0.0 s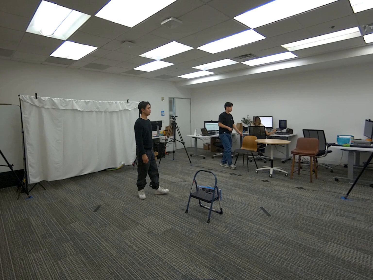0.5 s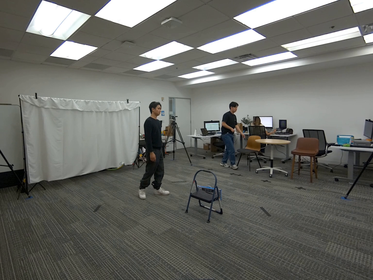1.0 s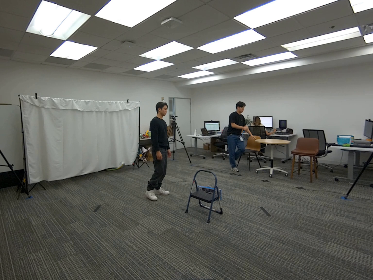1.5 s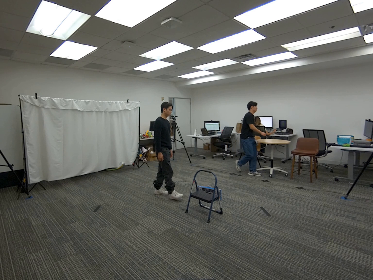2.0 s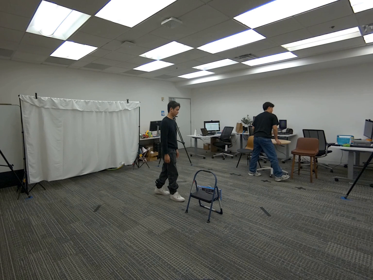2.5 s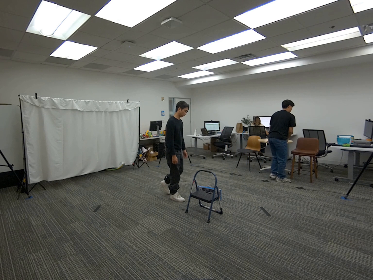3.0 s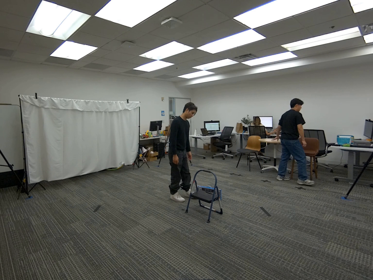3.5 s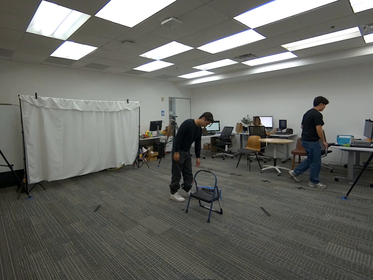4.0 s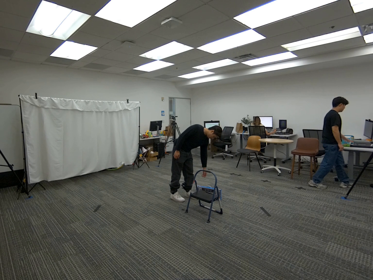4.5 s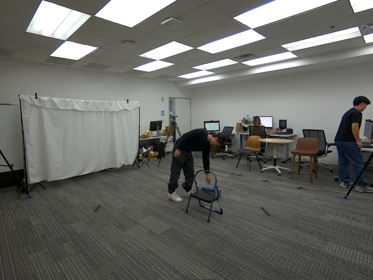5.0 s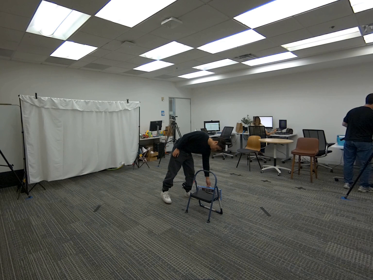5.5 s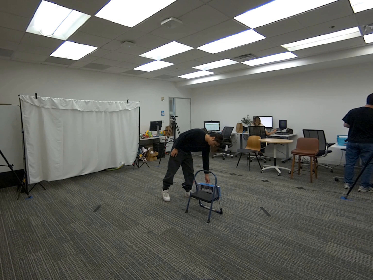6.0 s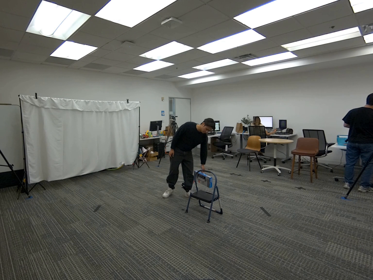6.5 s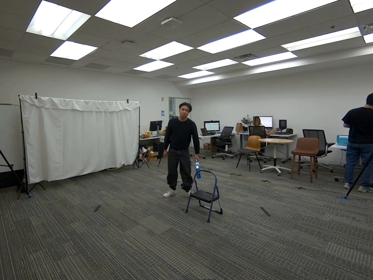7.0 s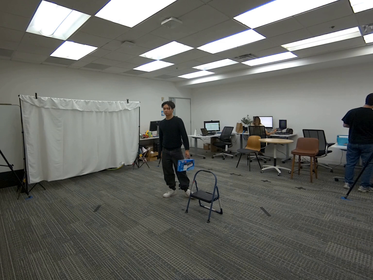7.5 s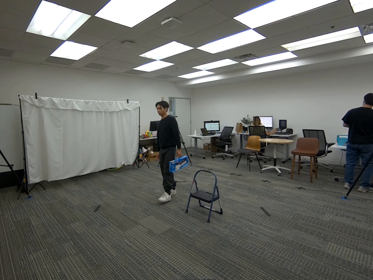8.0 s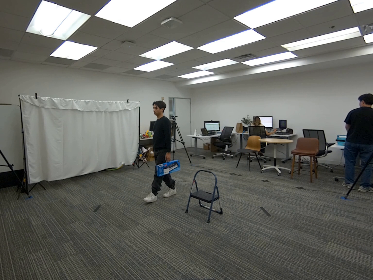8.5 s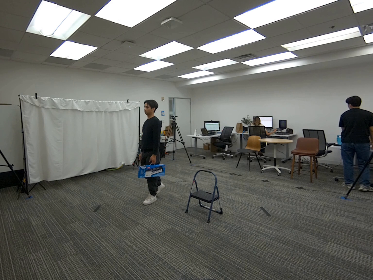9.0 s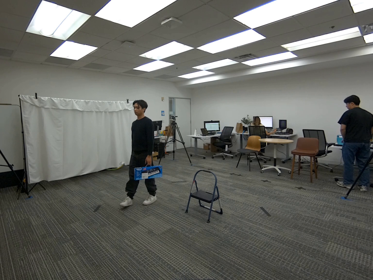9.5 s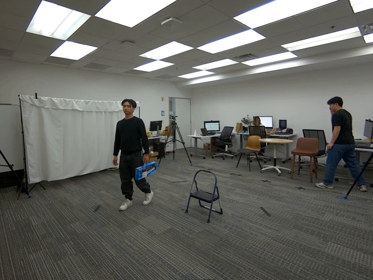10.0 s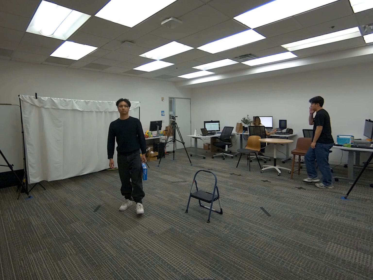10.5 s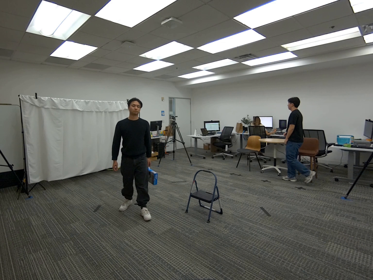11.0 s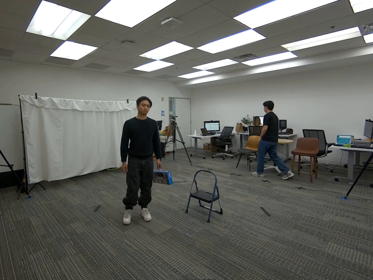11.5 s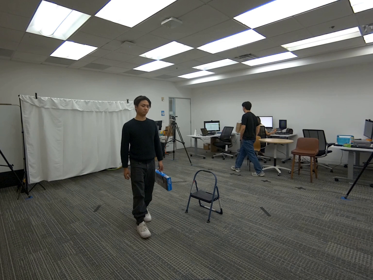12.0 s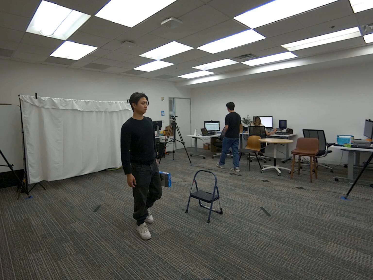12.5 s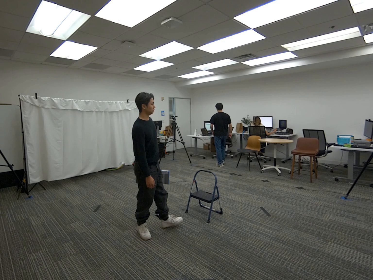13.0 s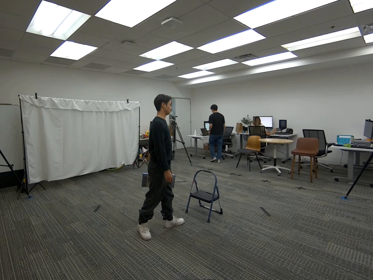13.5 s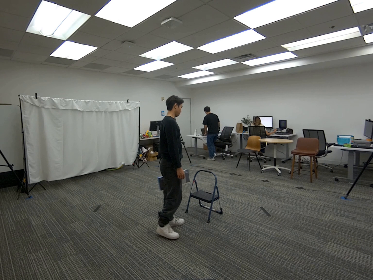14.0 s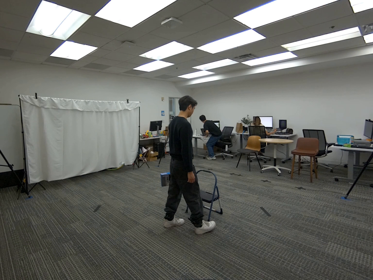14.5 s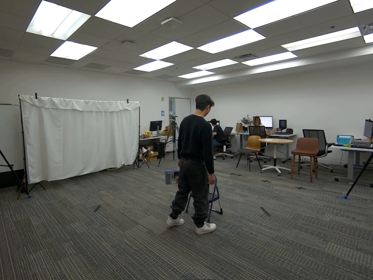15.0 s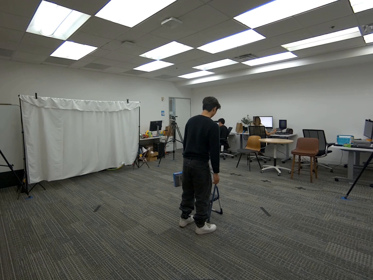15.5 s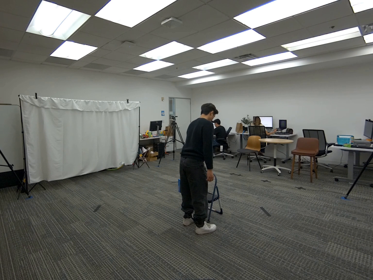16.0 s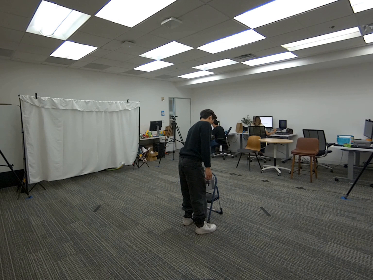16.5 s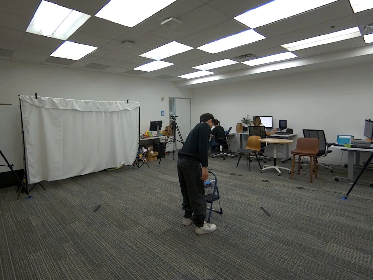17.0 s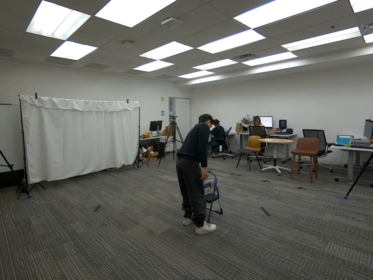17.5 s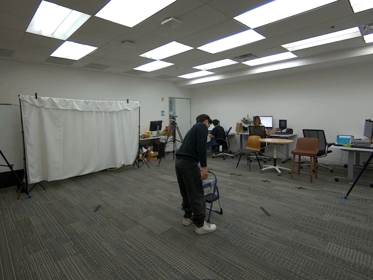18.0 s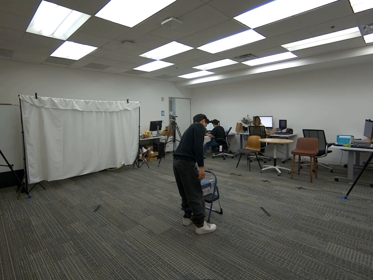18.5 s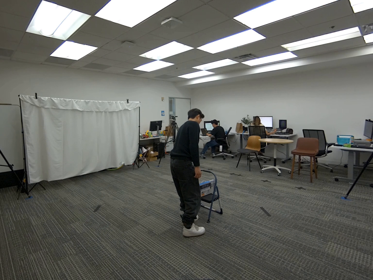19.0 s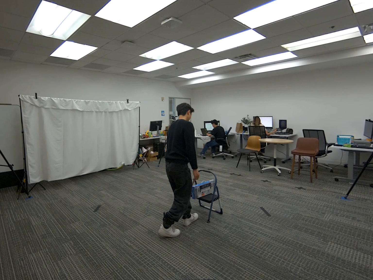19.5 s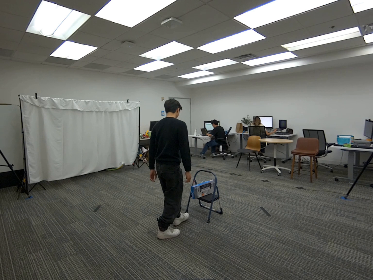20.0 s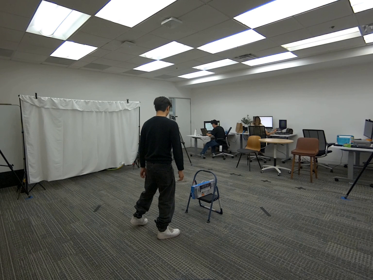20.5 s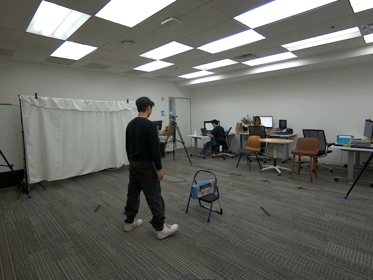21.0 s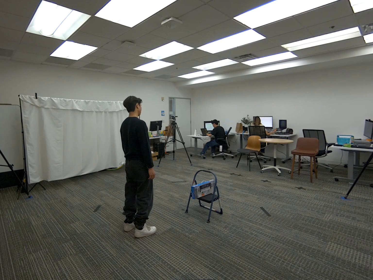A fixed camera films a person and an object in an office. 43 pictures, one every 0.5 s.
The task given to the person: Walk over to the keyboard box on the ground and using your left hand pick up the keyboard box from the handle and walk within the bounding area and place the keyboard box on the step ladder when complete.
